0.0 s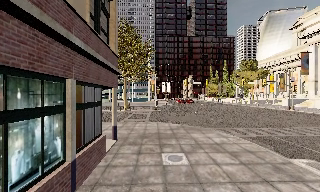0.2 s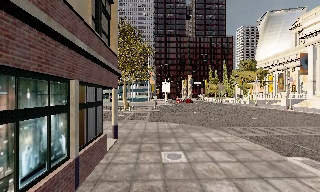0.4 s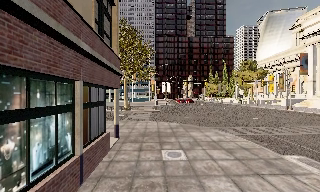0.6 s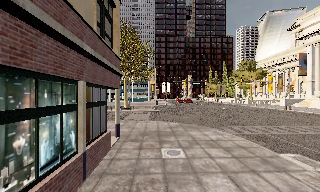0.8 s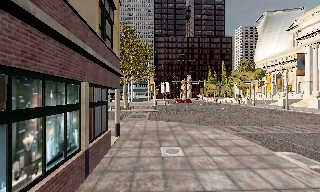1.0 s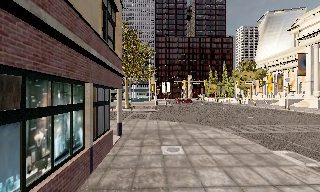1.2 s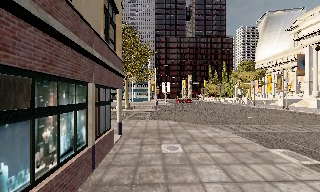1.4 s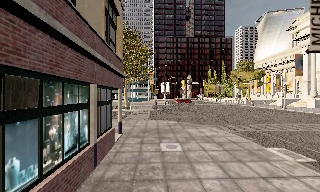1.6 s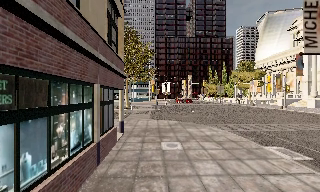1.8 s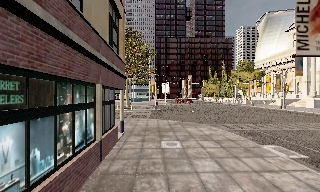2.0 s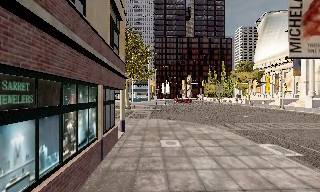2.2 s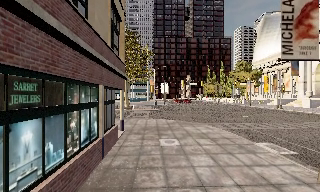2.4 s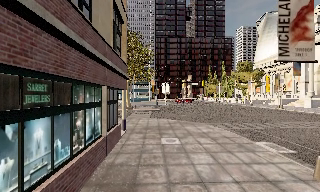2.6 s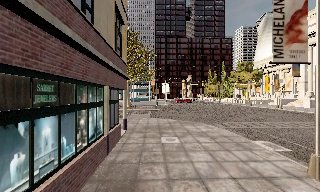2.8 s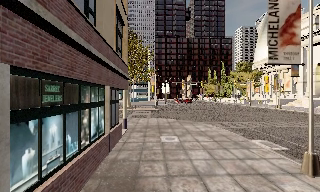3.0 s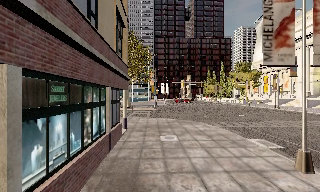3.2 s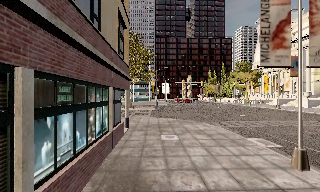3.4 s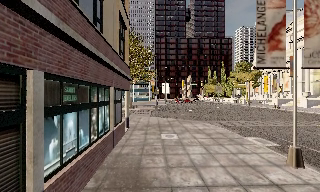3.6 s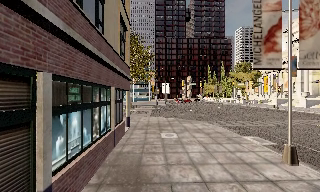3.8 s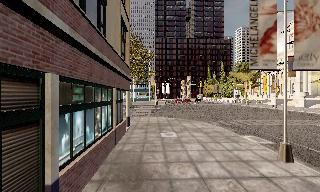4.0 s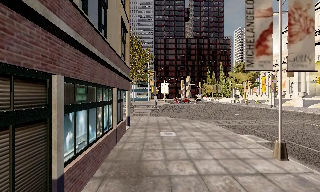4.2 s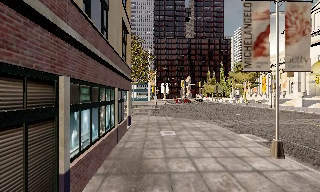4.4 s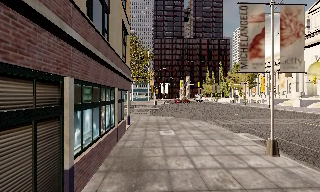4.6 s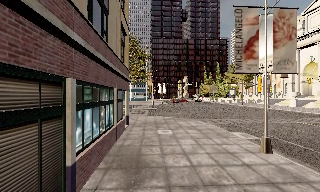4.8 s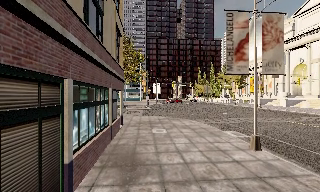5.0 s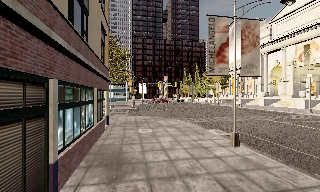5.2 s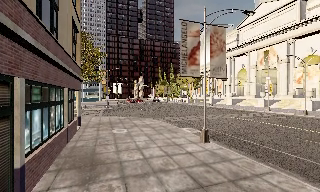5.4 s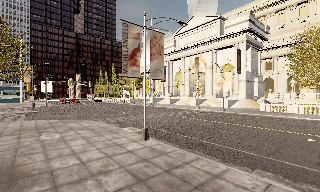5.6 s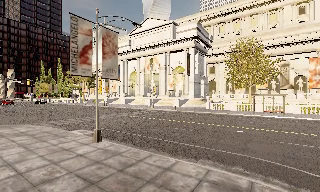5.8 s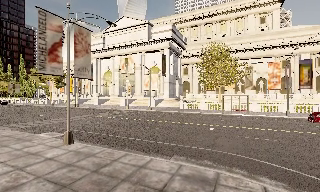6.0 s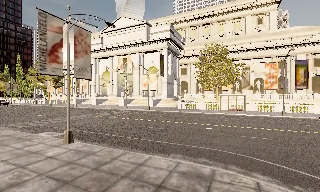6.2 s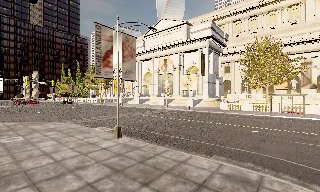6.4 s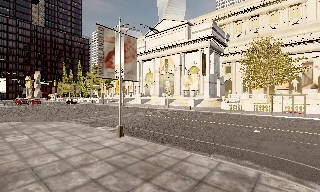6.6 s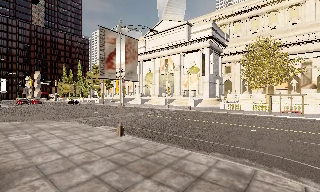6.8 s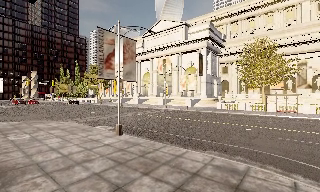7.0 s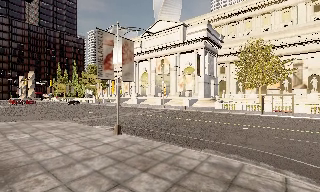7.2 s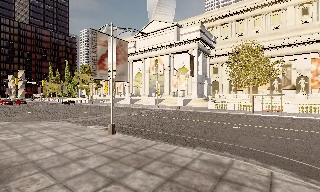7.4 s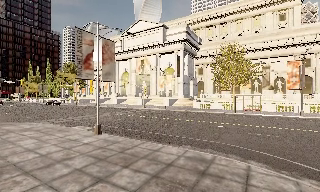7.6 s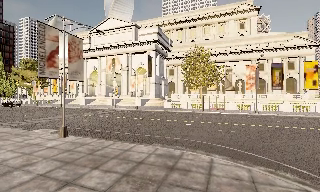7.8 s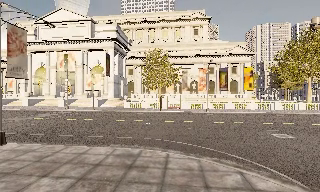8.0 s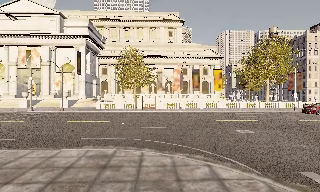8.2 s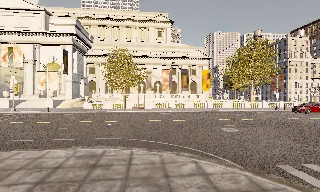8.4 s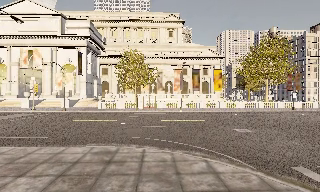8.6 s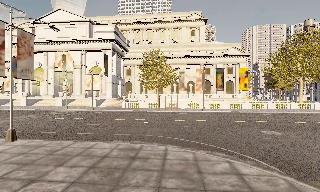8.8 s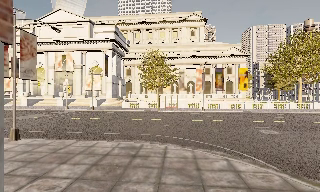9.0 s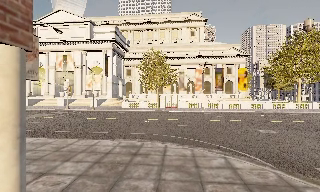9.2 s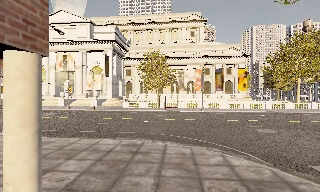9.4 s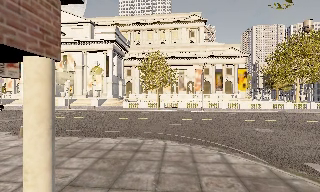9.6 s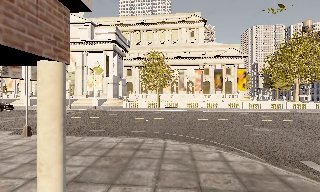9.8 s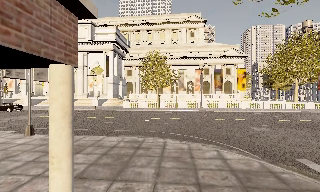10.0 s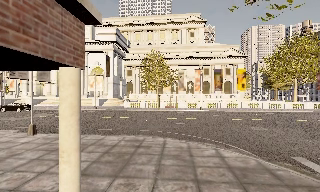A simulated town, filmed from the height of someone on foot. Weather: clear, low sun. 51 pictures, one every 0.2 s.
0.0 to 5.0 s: The camera travels backward, about 5 m, so what stands in front gets smaller.
5.0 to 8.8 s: The camera pans to its right, which is clockwise from overhead, by about 75 degrees. It travels backward, about 4 m.
8.8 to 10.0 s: The camera travels backward, about 1.5 m, so what stands in front gets smaller.
The film runs backward here.
